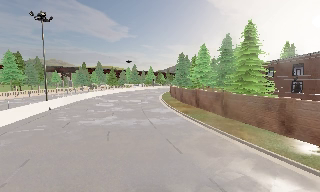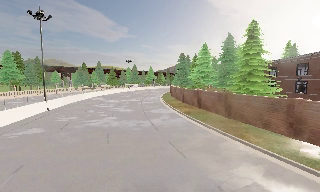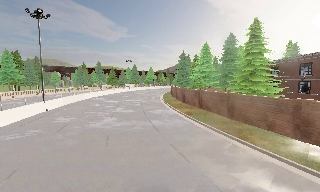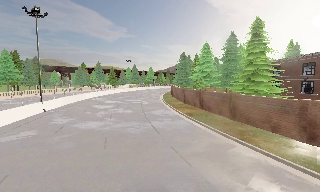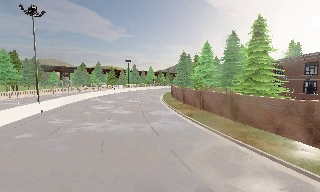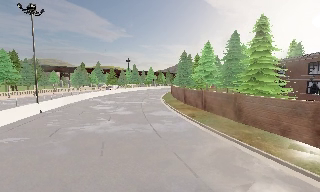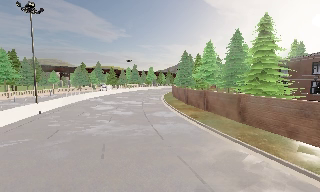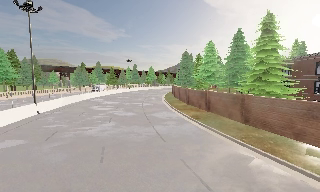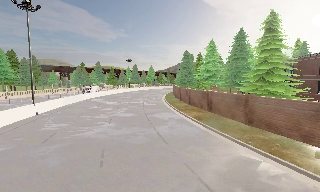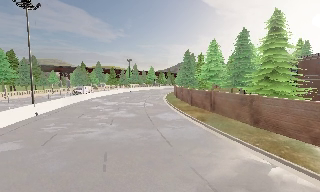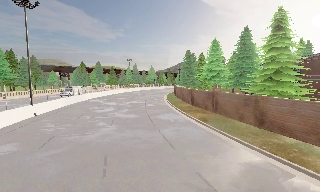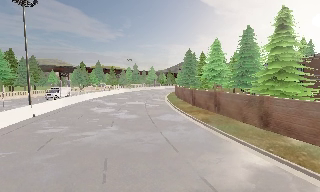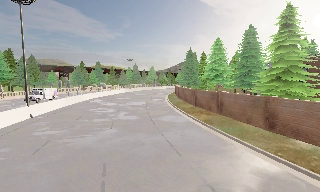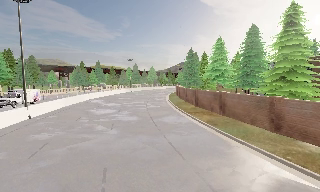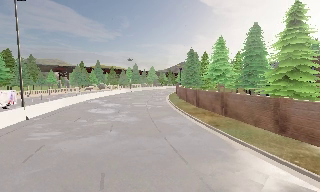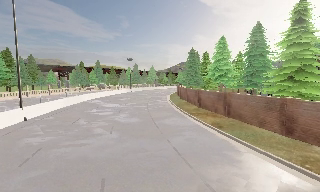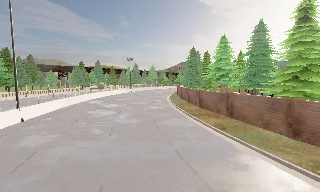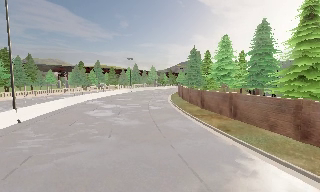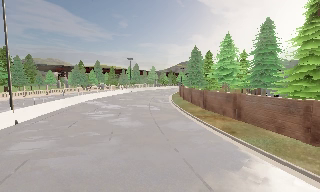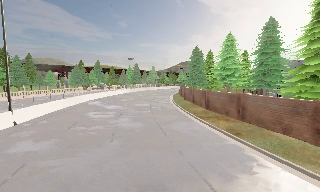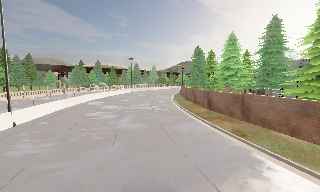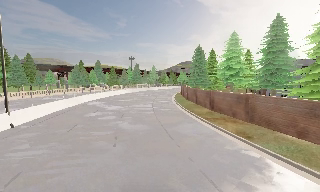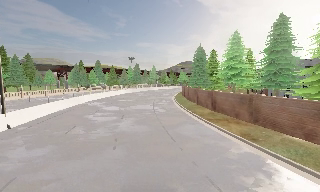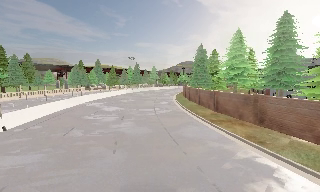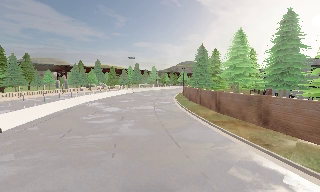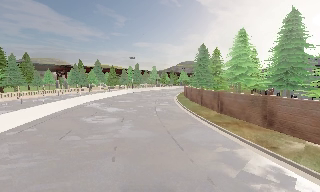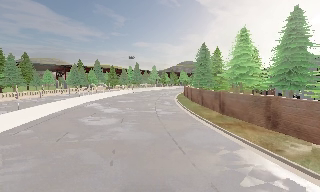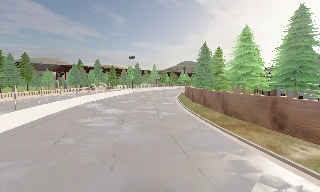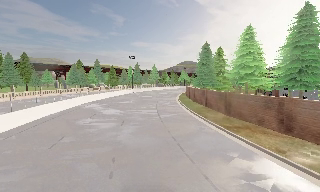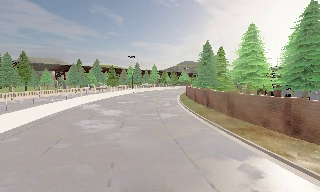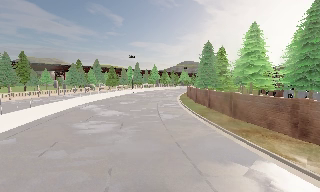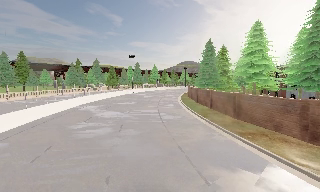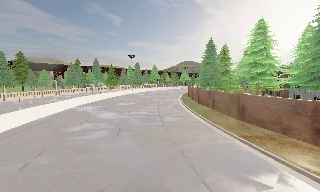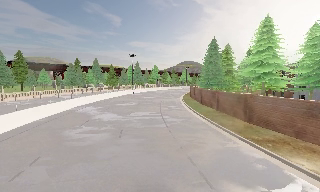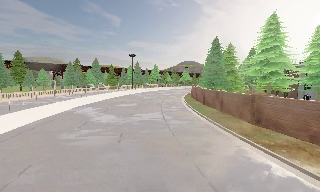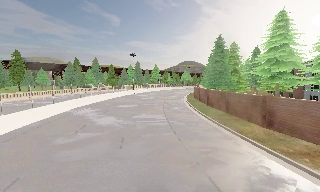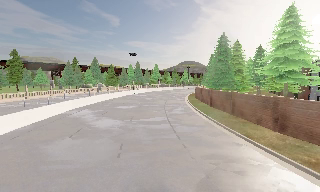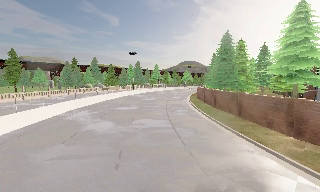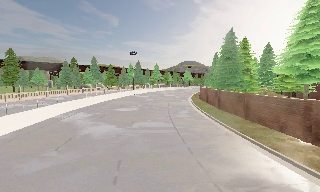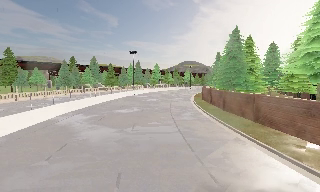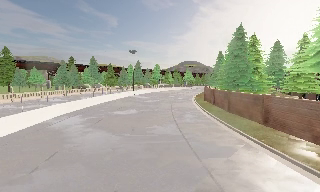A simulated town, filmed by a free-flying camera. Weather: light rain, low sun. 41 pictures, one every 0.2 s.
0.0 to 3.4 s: The camera travels forward, about 7 m, so what stands in front looms larger.
3.4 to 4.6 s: The camera travels forward and to its left, about 2.5 m, so what stands in front looms larger.
4.6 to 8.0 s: The camera travels forward, about 12 m, so what stands in front looms larger. It gains speed.
The film runs forward here.
